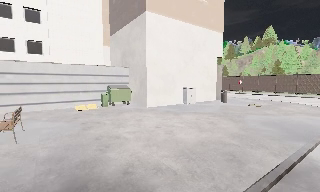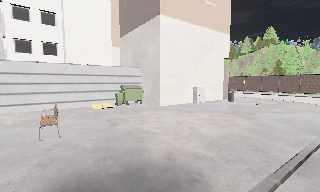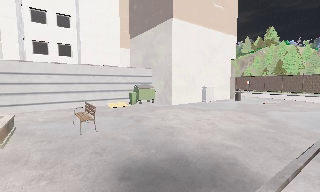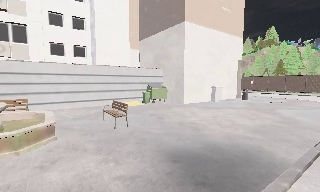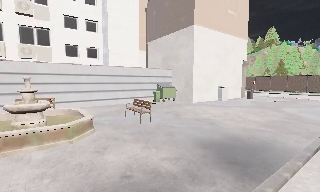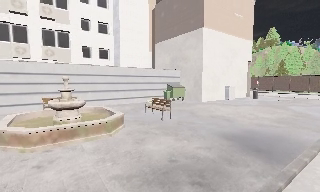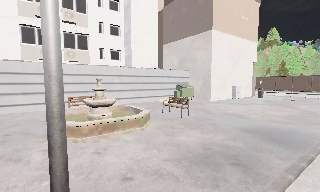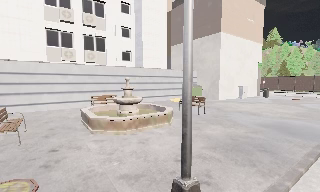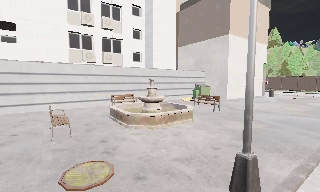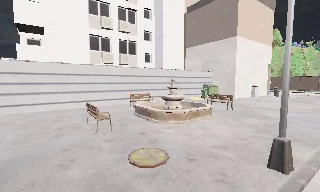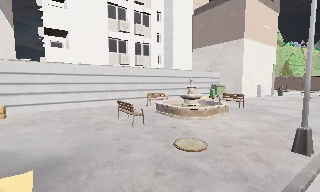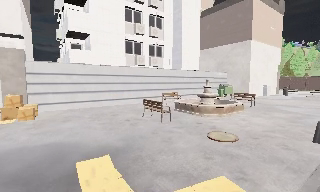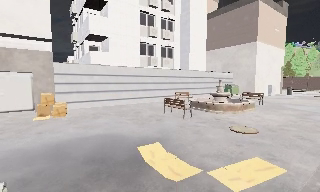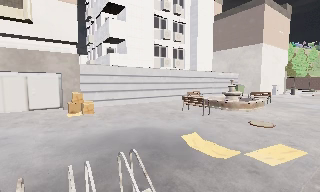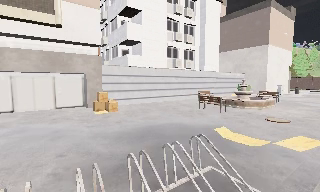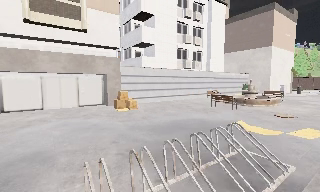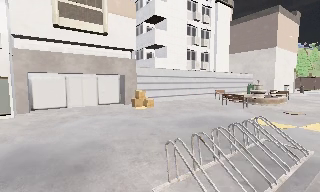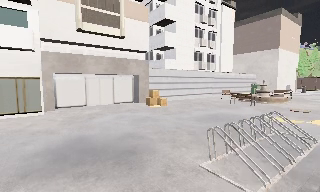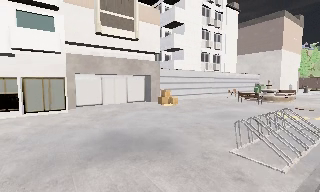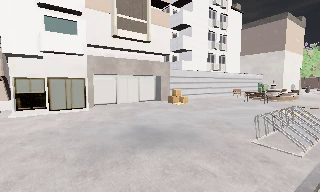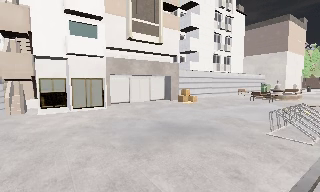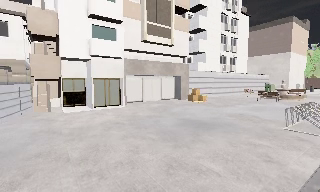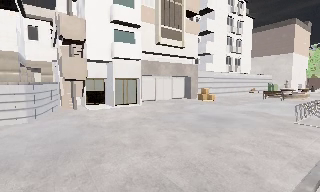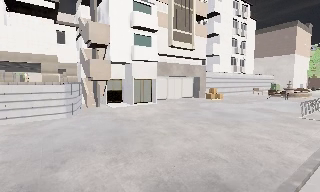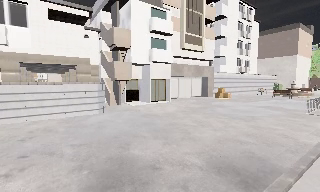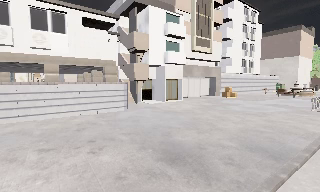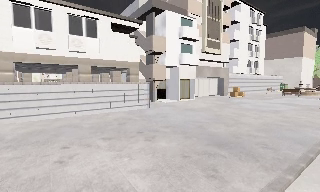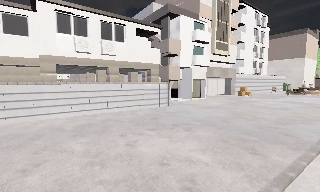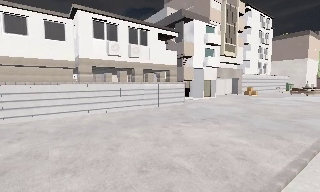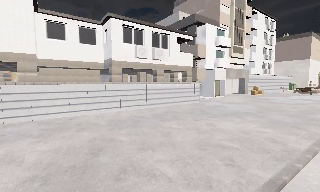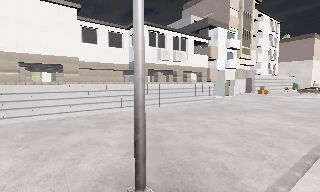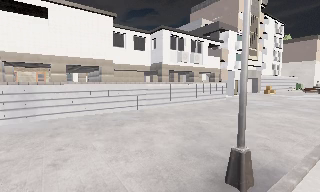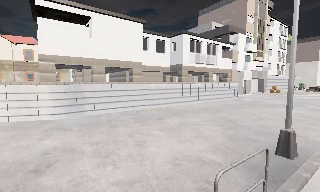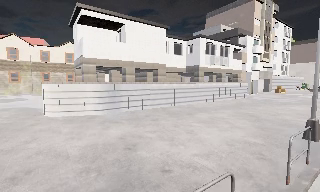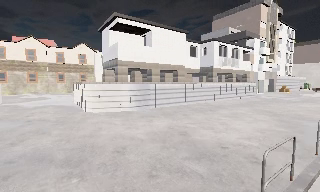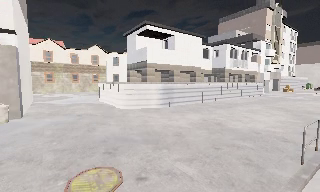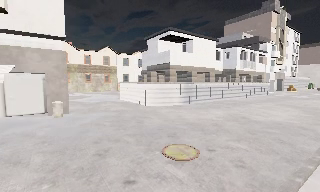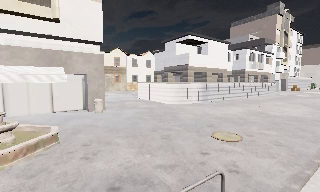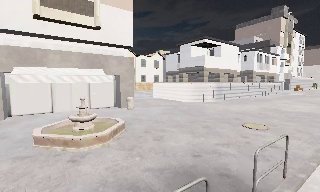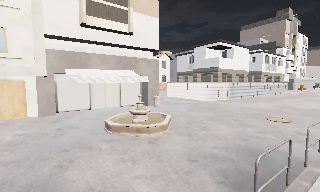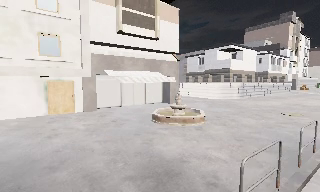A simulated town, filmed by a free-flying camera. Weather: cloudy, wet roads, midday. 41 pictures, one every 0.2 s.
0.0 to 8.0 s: The camera travels to its left and backward, about 65 m, so close, fixed things drift to the right. It gains speed.
The film runs forward here.
